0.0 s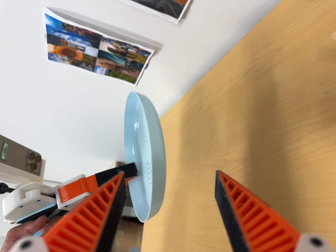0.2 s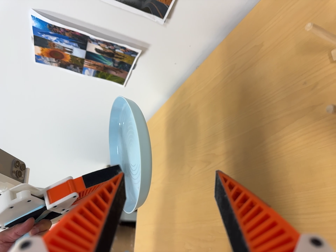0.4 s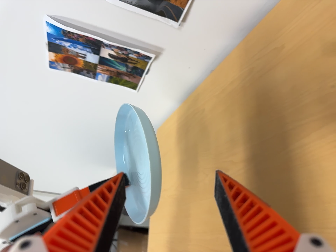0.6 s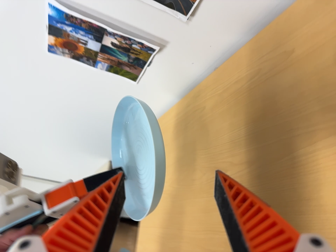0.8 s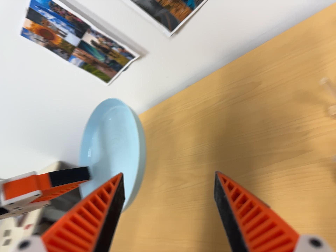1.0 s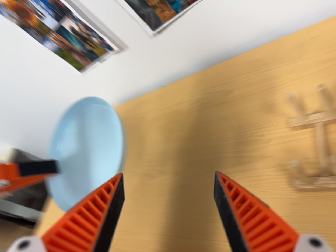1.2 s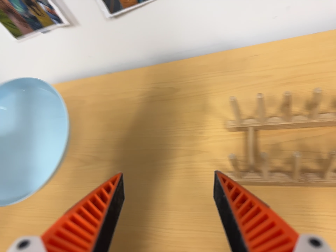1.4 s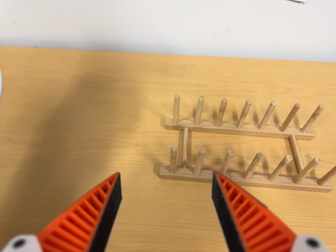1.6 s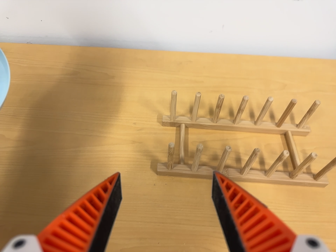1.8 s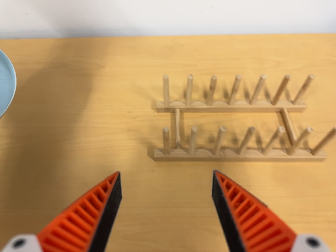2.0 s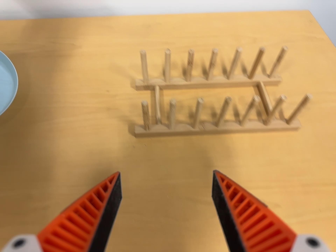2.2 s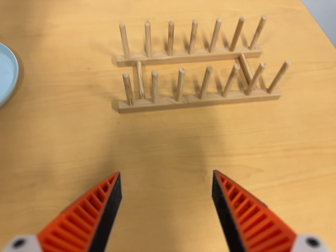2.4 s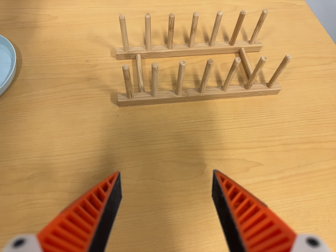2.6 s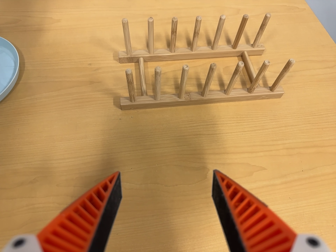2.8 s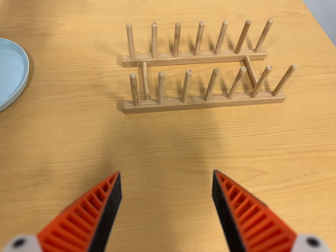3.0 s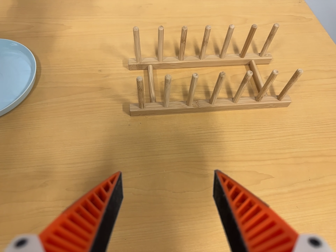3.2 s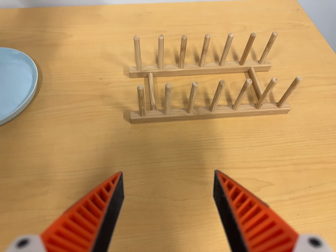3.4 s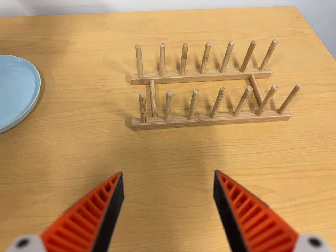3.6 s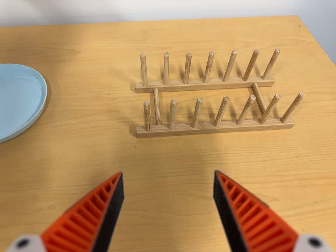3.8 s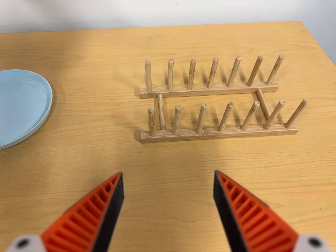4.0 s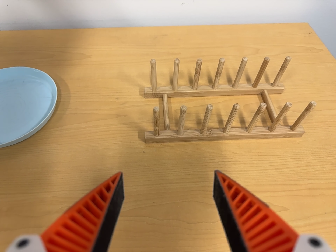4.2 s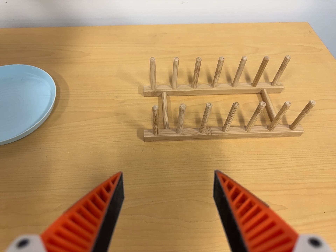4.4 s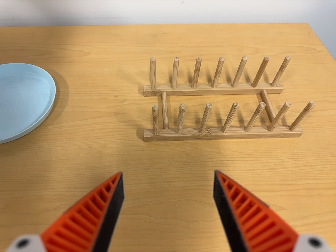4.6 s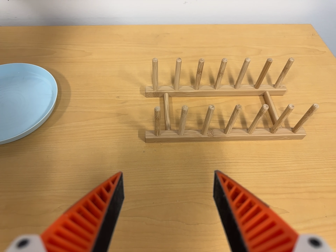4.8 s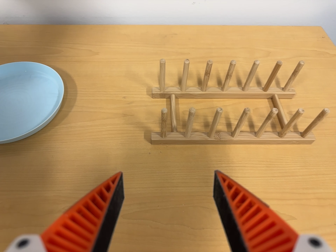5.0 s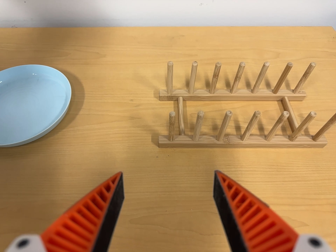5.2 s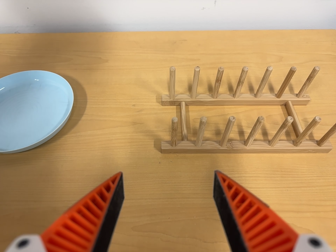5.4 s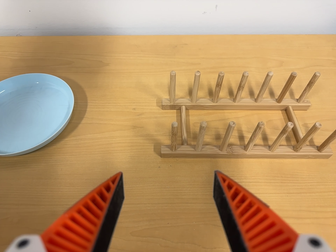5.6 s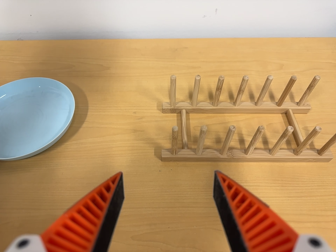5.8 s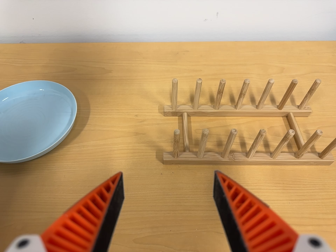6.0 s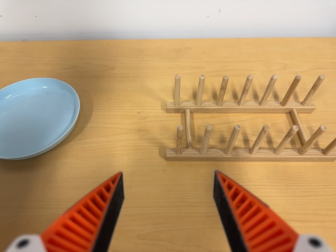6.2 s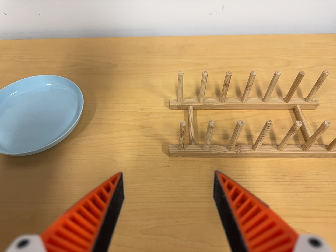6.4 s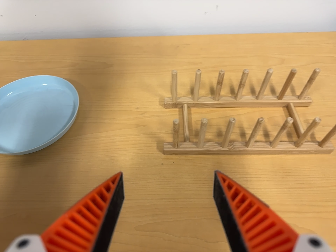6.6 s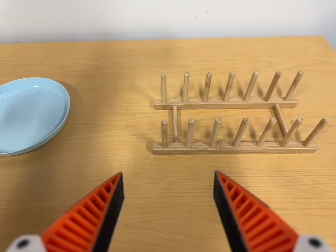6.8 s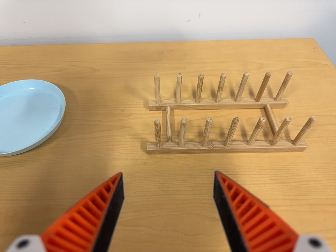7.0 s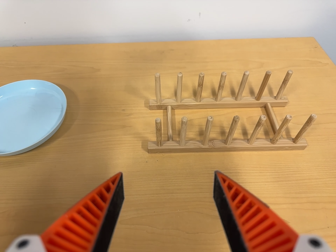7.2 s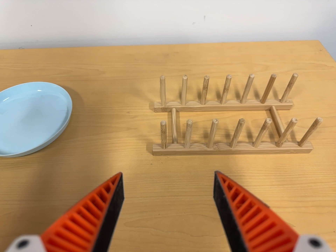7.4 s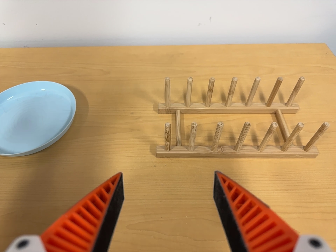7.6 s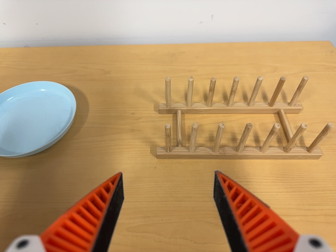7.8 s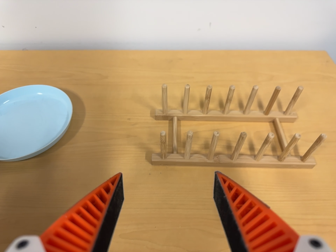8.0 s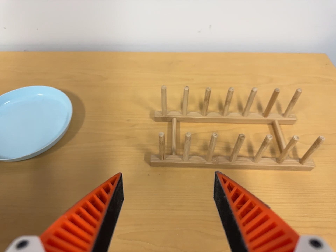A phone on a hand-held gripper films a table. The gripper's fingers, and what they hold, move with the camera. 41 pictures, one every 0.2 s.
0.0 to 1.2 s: The camera swings to its right by about 35 degrees, and the scene slides to the left. It travels to its left and toward the bottom of its view, about 12 cm. It rolls about its line of sight by about 25 degrees, and the scene rotates clockwise.
1.2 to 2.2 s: The scene slides to the left, as the camera pans about 30 degrees to its right. It travels toward the bottom of its view, about 9 cm, so close, fixed things drift upward.
2.2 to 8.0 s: The camera's aim tips toward the top of its view by about 10 degrees, and the scene shifts downward.
The film runs backward here.
